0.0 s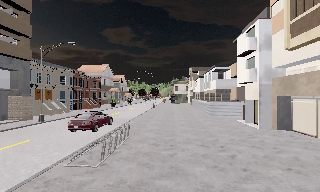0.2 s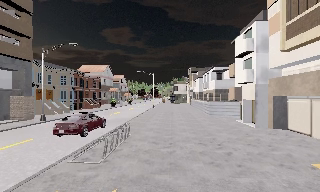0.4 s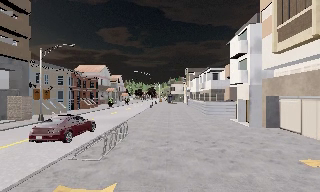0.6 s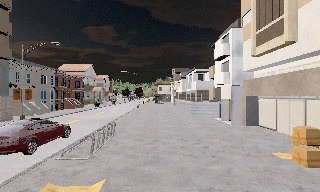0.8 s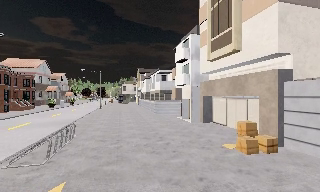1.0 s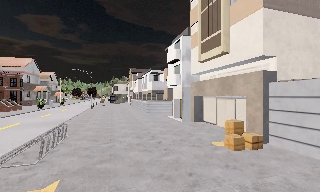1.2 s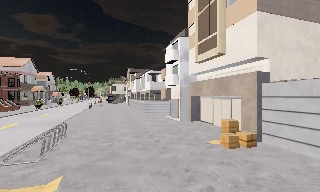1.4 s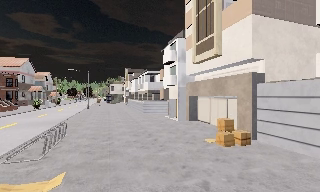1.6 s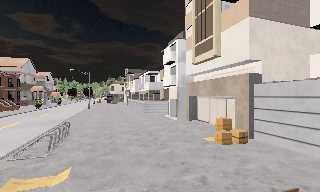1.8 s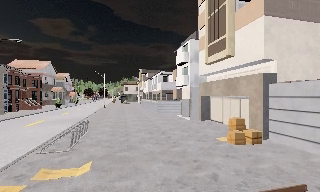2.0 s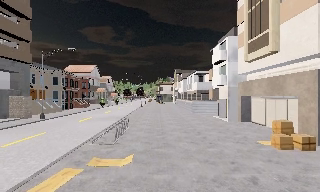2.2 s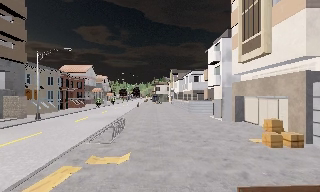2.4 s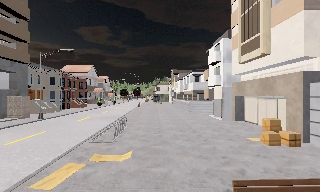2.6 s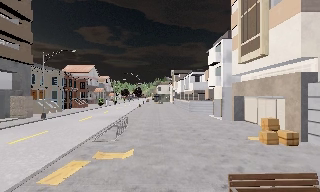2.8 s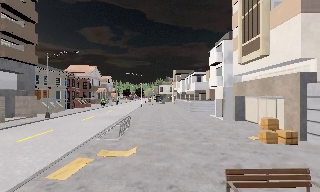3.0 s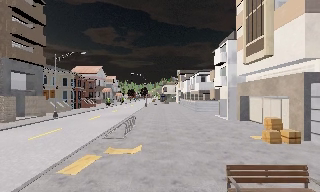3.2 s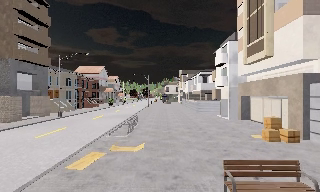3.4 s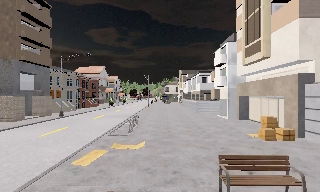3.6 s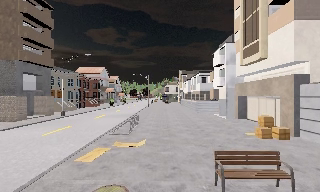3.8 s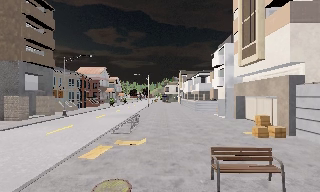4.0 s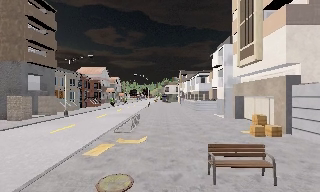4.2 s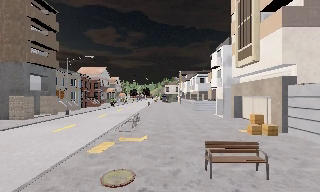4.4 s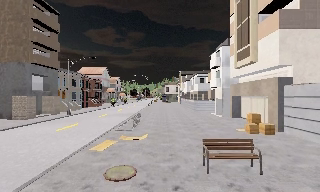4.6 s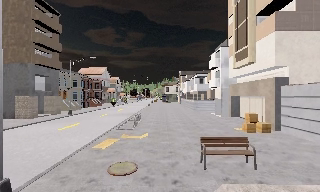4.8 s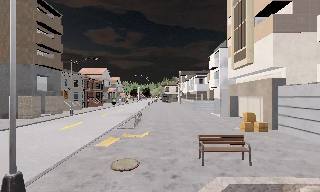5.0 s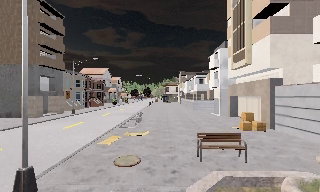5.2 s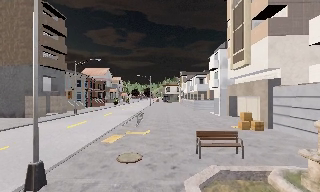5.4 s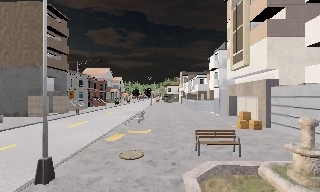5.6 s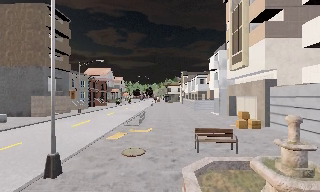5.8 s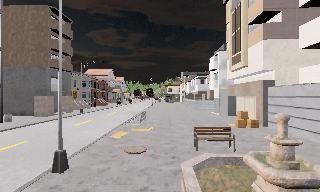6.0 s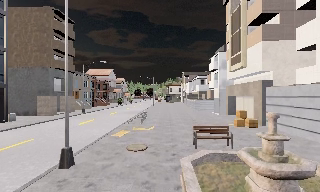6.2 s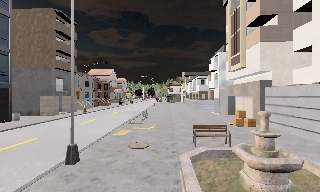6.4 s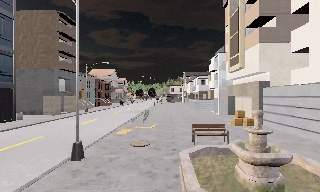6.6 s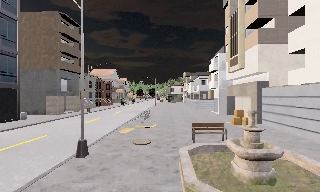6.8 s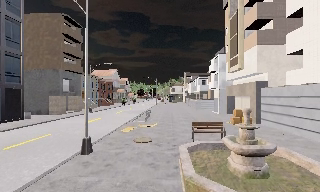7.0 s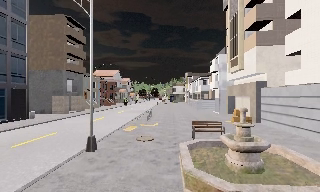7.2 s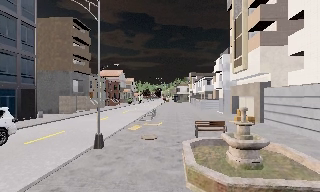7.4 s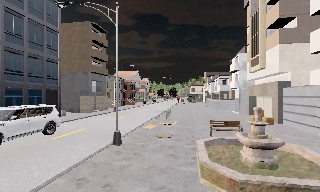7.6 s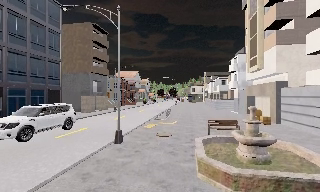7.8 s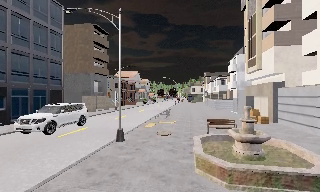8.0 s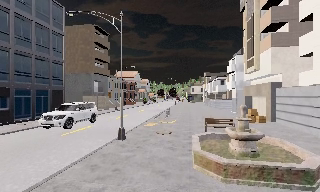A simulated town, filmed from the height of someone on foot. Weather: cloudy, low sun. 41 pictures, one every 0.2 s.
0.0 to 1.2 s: The camera swings to its right by about 20 degrees, and the scene slides to the left. It travels backward, about 2 m, so what stands in front gets smaller.
1.2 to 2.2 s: The camera pans to its left, which is counterclockwise from overhead, by about 15 degrees. It travels backward, about 1.5 m, so what stands in front gets smaller.
2.2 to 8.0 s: The scene slides to the right, as the camera pans about 15 degrees to its left. It travels backward, about 9 m, so what stands in front gets smaller.
The film runs backward here.
